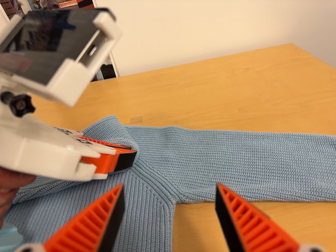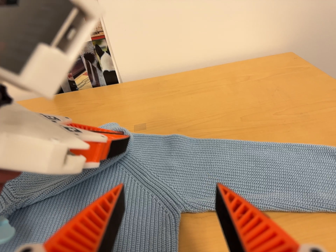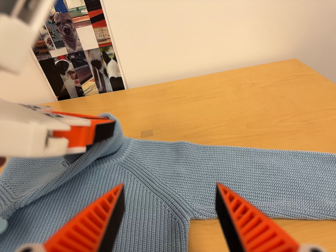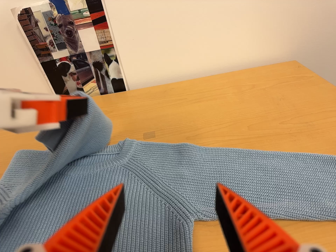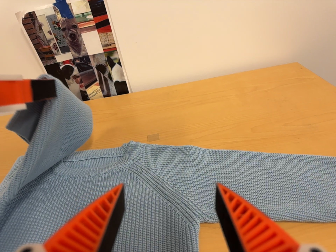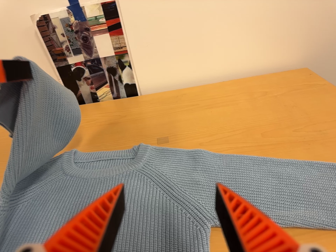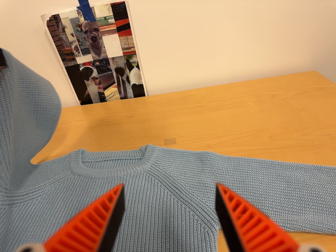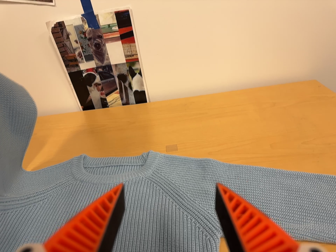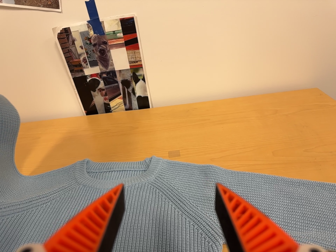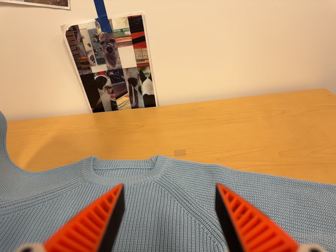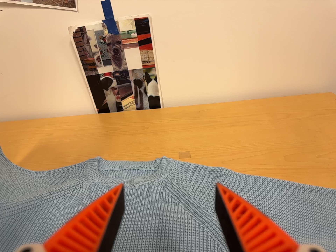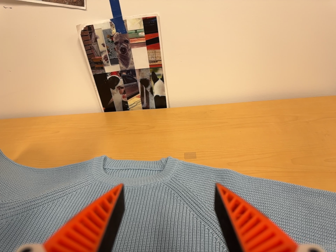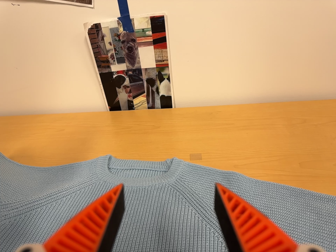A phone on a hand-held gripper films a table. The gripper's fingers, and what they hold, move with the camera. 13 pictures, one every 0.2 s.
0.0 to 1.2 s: The camera travels to its left, about 8 cm, so close, fixed things drift to the right.
1.2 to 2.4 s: The camera shifts only a little, or ends up much as it began.
The film runs backward here.
